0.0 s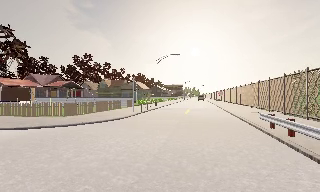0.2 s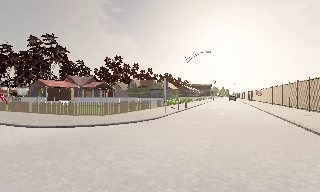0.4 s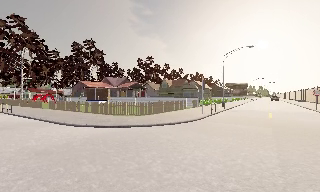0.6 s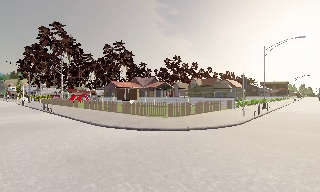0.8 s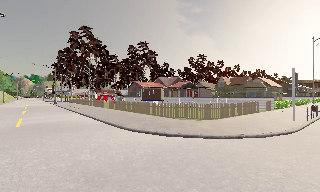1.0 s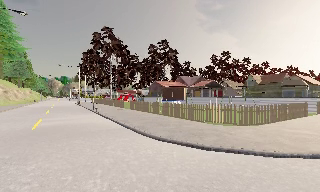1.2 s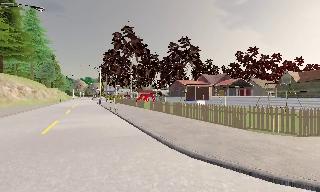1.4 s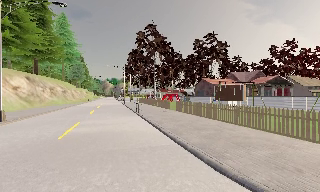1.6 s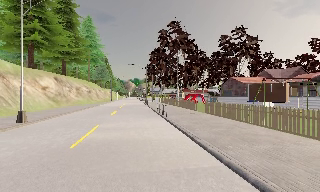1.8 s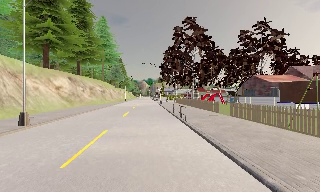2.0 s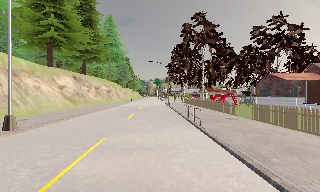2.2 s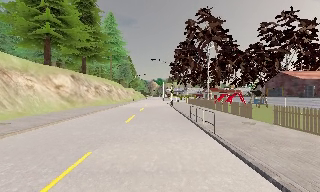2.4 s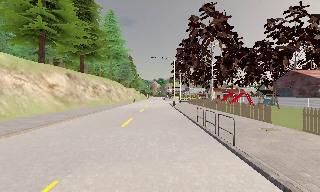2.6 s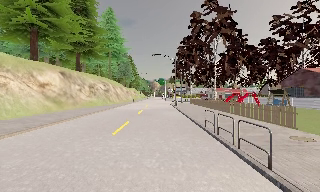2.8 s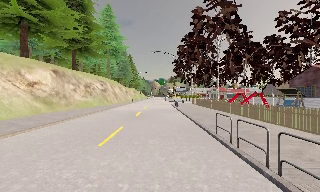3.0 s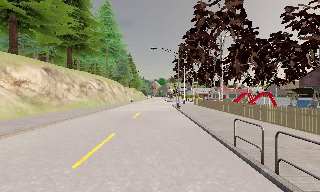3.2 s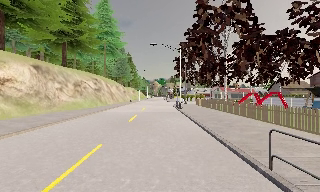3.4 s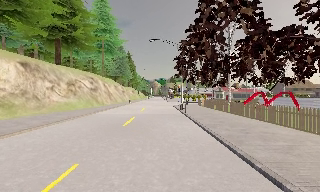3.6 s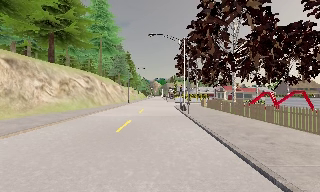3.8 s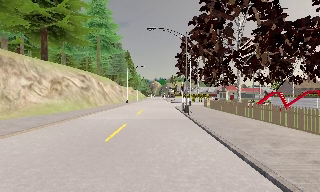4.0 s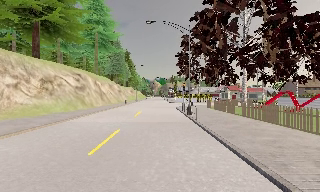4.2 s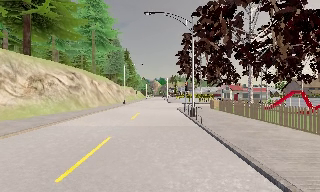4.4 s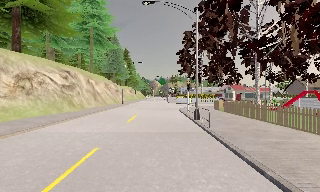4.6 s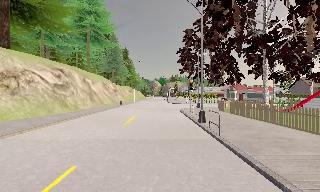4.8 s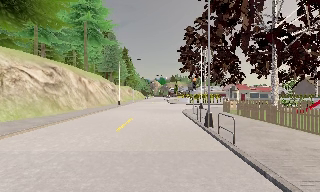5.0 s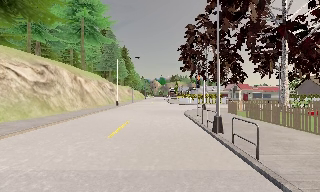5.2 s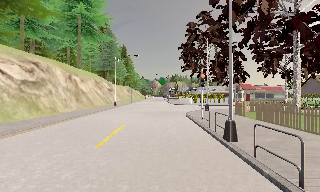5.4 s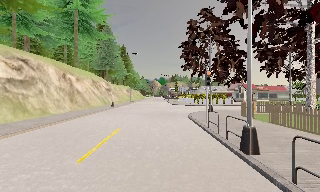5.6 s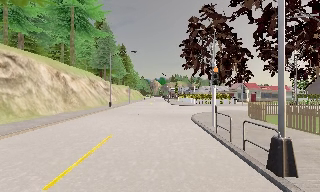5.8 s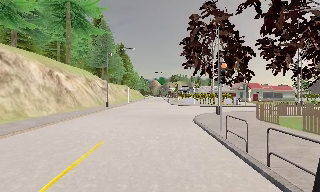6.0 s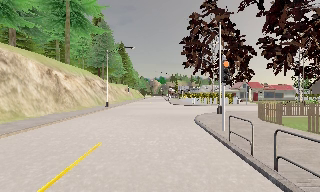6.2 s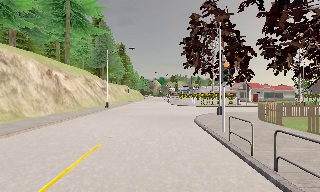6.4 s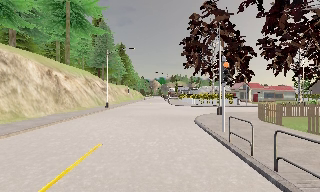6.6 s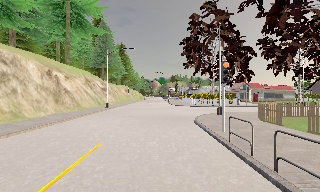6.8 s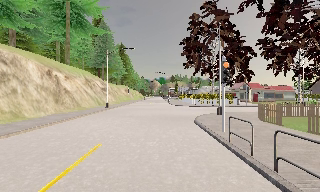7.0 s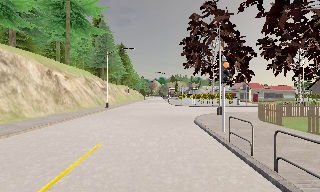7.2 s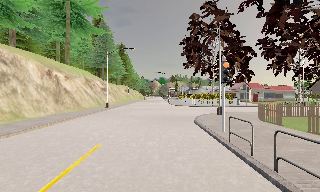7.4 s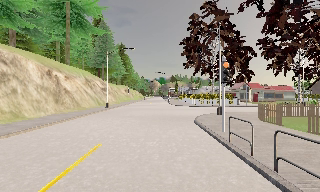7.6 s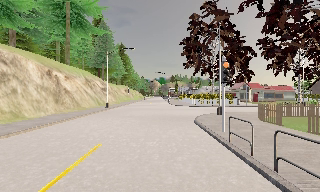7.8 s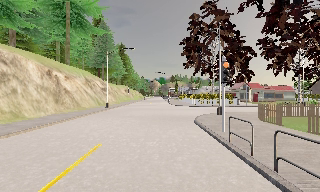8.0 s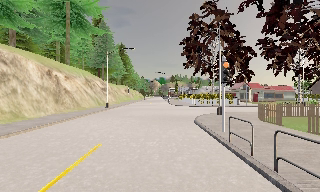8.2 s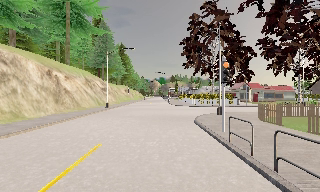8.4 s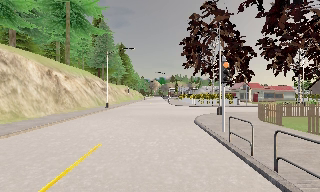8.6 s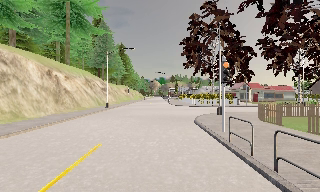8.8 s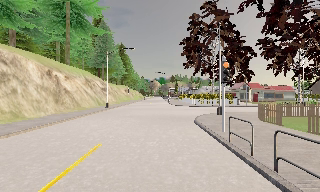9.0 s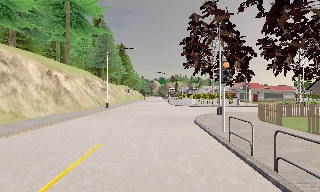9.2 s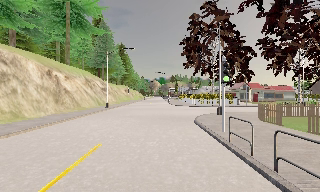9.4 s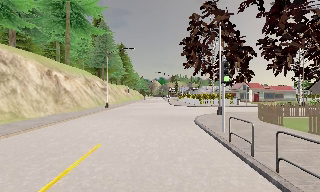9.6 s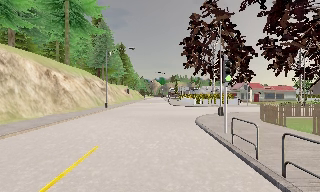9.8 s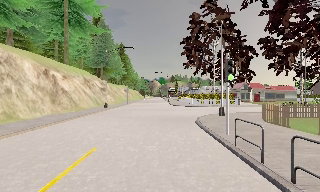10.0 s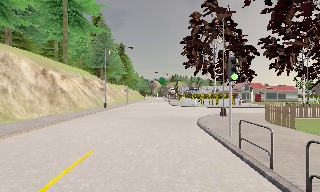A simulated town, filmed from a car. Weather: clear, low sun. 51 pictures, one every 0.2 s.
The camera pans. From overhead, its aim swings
counterclockwise.
The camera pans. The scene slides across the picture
to the right.
0.0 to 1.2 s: The camera swings to its left by about 50 degrees, and the scene slides to the right. It travels forward, about 7 m. It gains speed.
1.2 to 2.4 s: The camera swings to its left by about 25 degrees, and the scene slides to the right. It travels forward, about 9 m, so what stands in front looms larger.
2.4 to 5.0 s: The camera travels forward, about 19 m, so what stands in front looms larger.
5.0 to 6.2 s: The camera travels forward, about 4.5 m, so what stands in front looms larger. It loses speed.
6.2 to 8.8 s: The camera keeps its place and its aim.
8.8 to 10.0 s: The camera travels forward, about 0.5 m, so what stands in front looms larger. It gains speed.
The film runs forward here.
